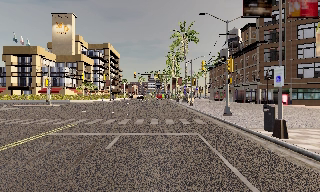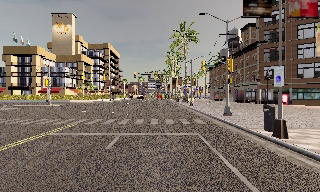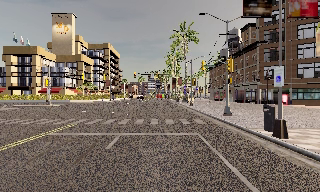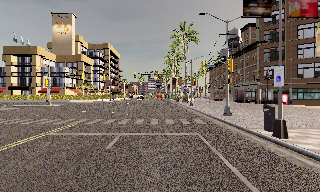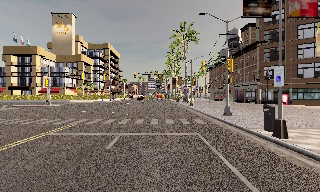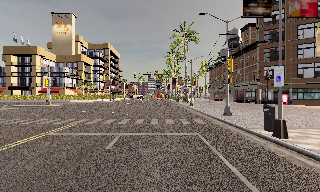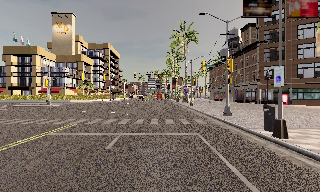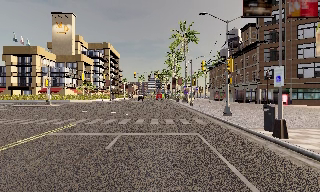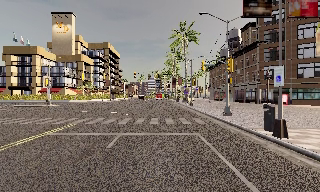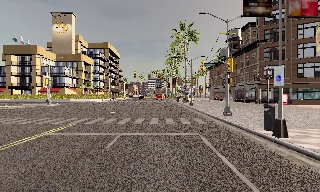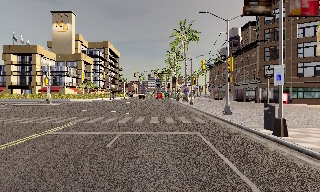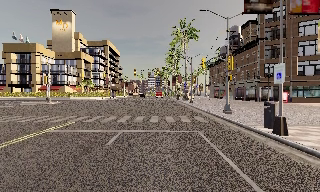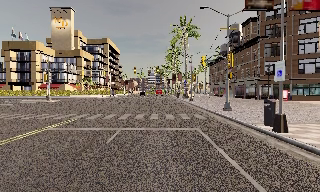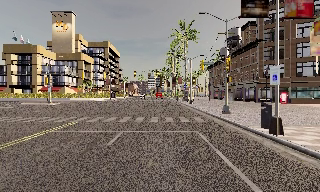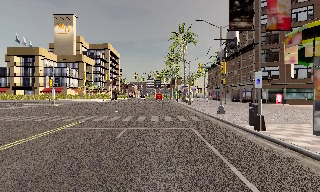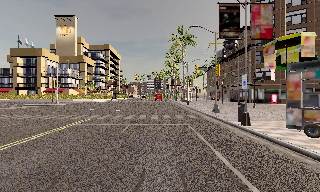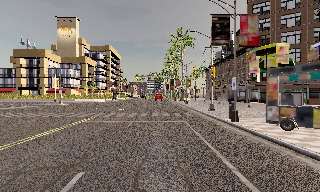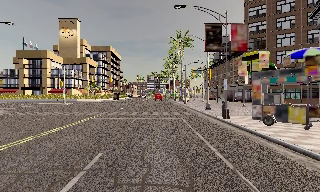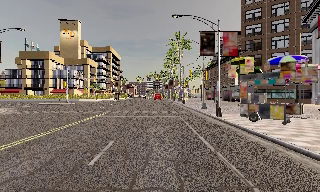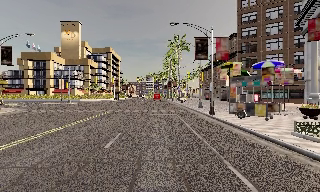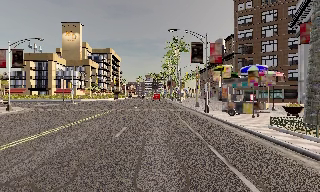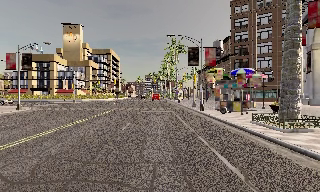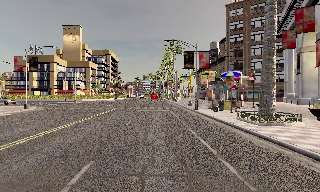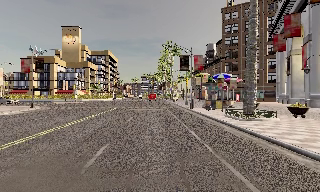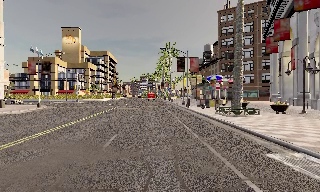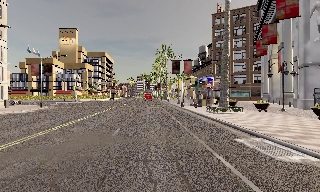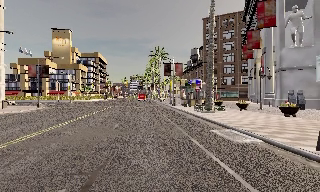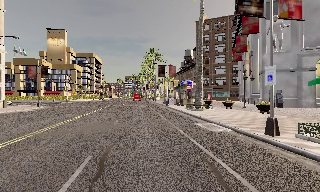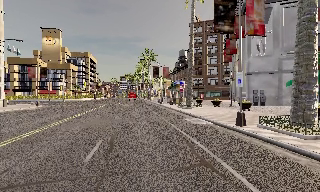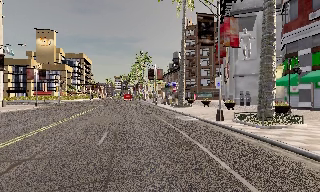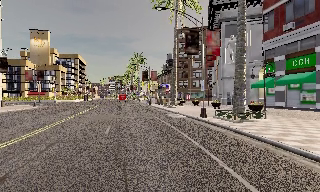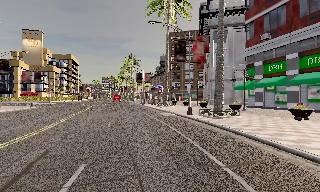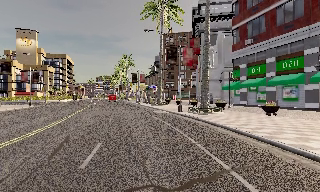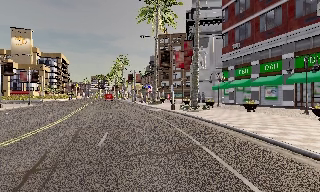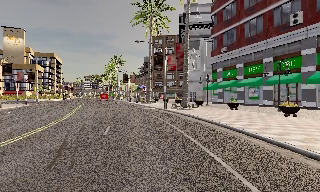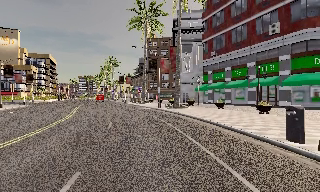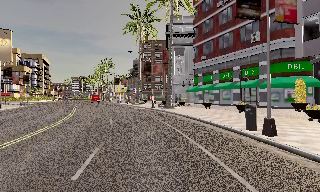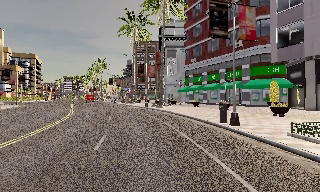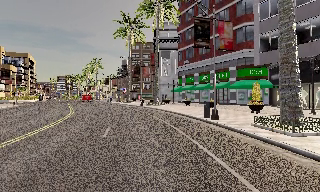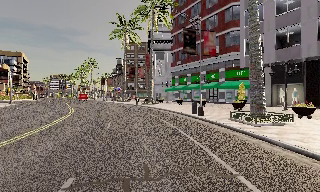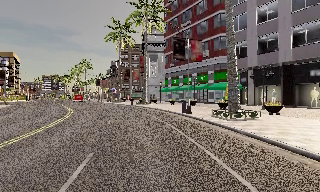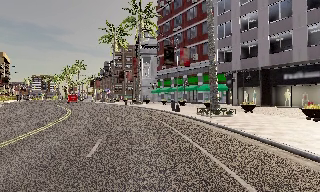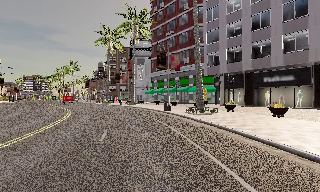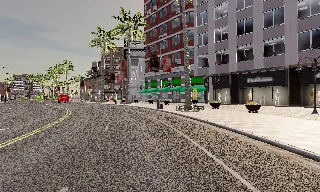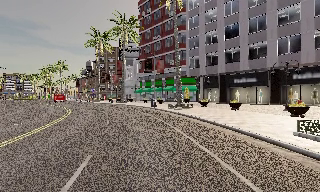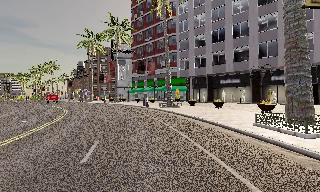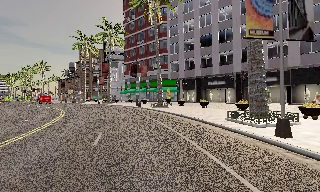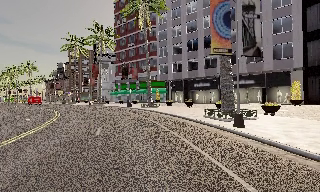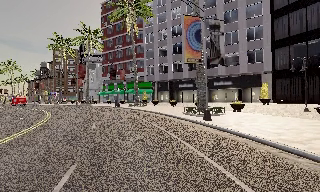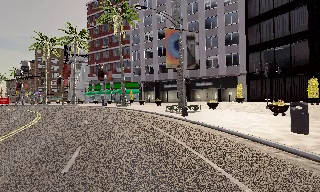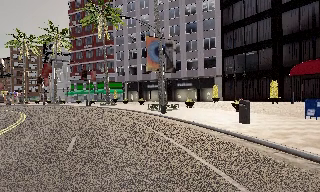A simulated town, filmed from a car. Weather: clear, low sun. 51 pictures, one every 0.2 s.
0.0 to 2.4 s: The camera keeps its place and its aim.
2.4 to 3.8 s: The camera travels backward, about 7 m, so what stands in front gets smaller. It gains speed.
3.8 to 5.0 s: The camera travels backward, about 9 m, so what stands in front gets smaller.
5.0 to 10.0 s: The camera pans to its right, which is clockwise from overhead, by about 65 degrees. It travels backward, about 45 m.
The film runs backward here.
